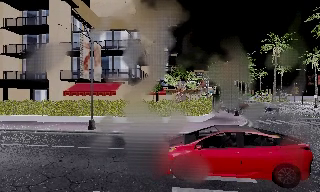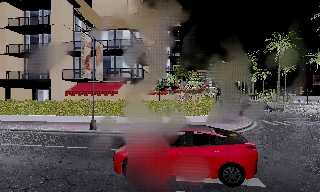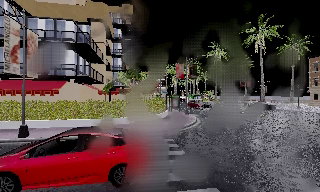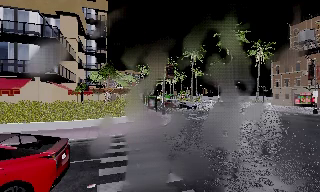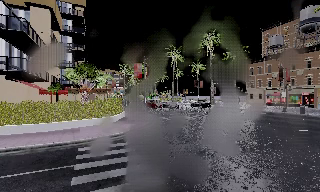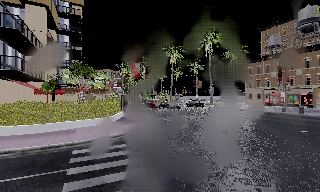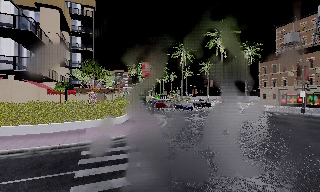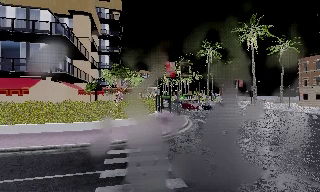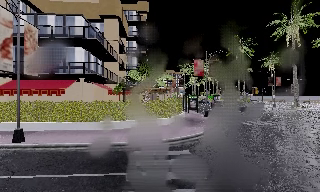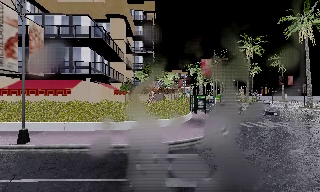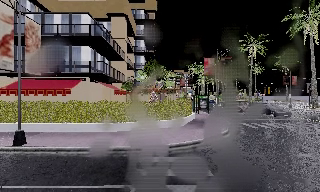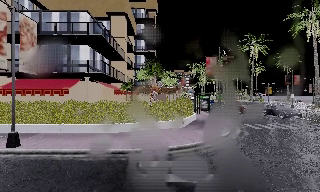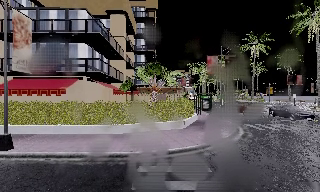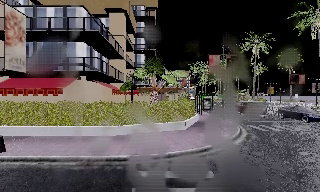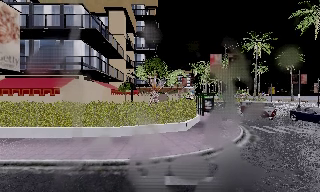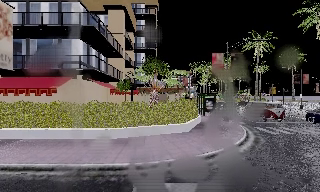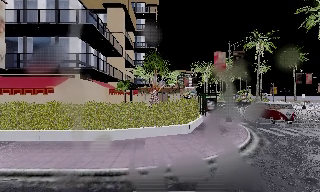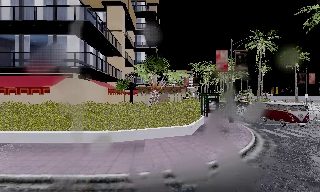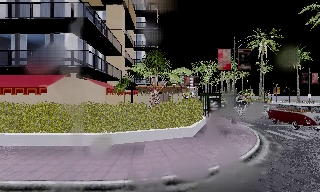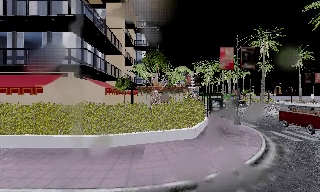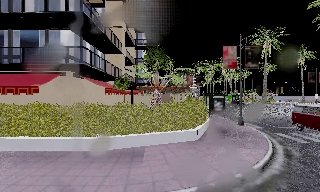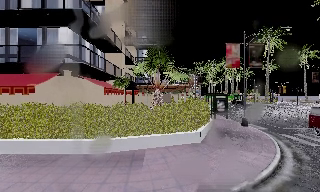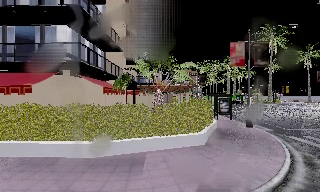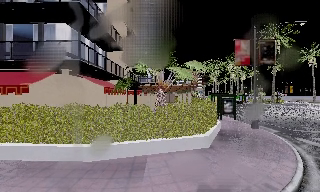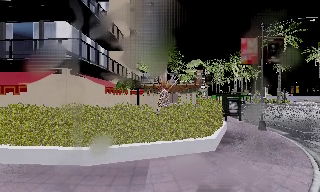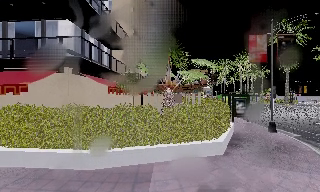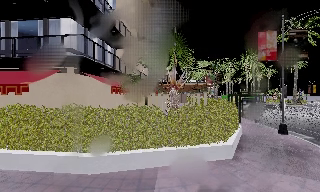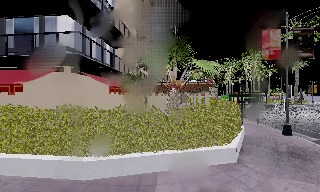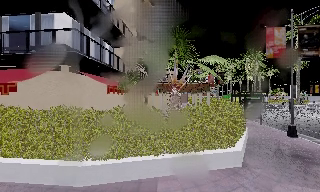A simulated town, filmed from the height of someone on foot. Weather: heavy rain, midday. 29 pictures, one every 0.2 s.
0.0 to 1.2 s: The scene slides to the left, as the camera pans about 30 degrees to its right. It travels forward, about 1.5 m, so what stands in front looms larger.
1.2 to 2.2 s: The camera swings to its left by about 20 degrees, and the scene slides to the right. It travels forward, about 2 m, so what stands in front looms larger.
2.2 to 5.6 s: The camera travels forward, about 6 m, so what stands in front looms larger.
The film runs forward here.
